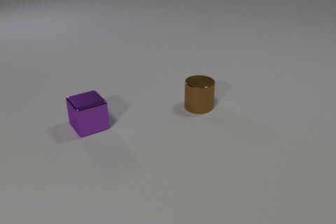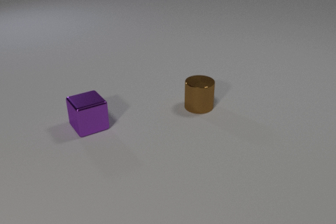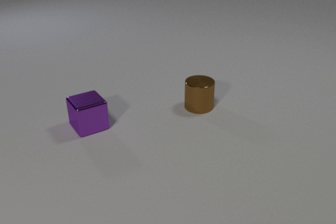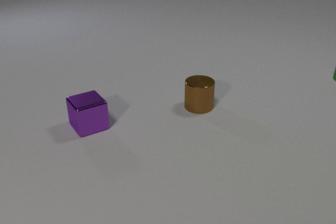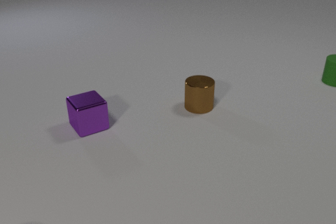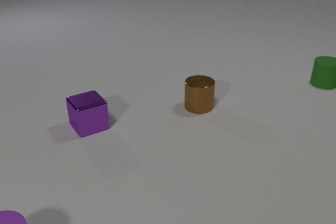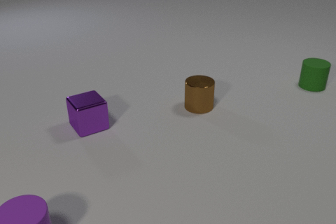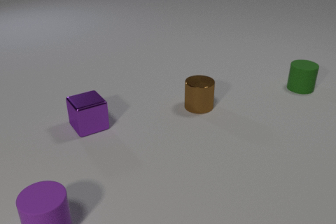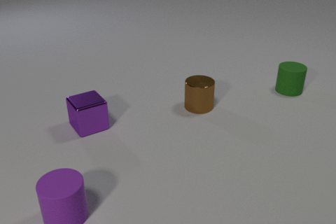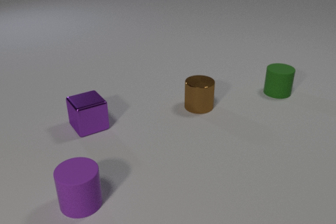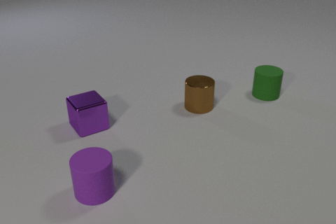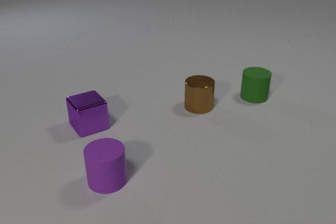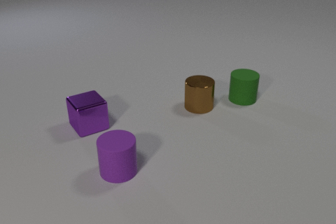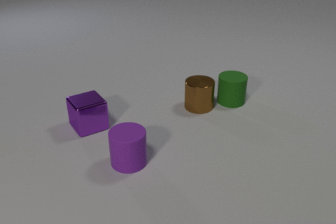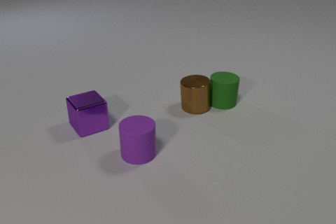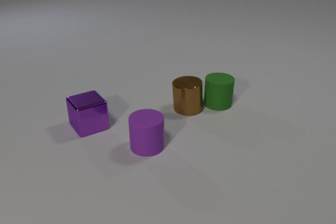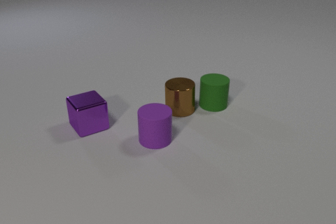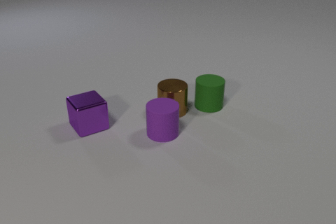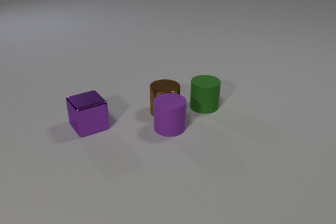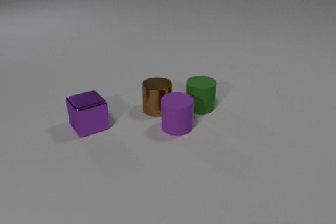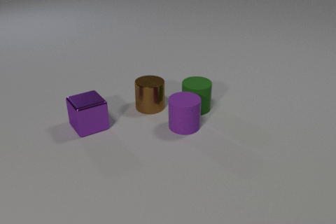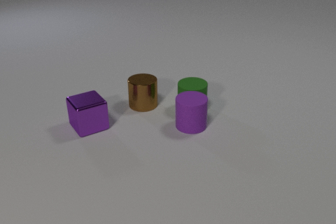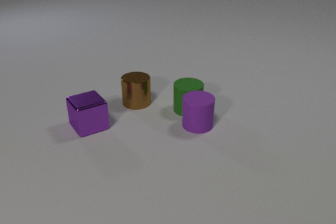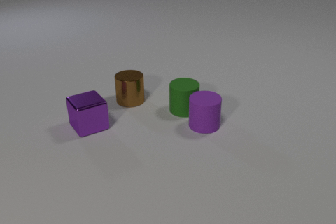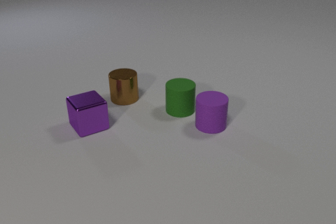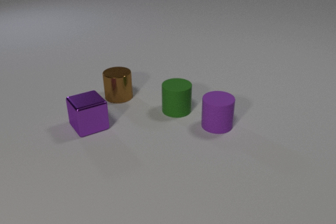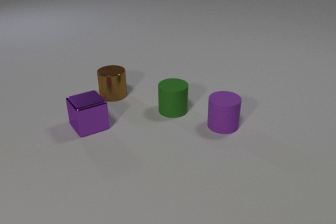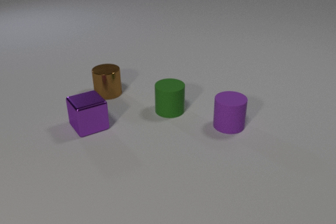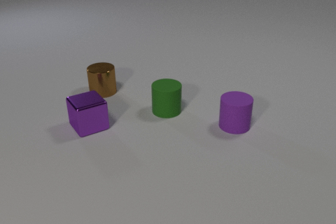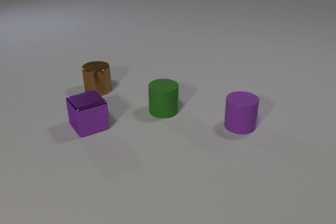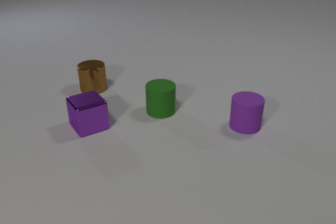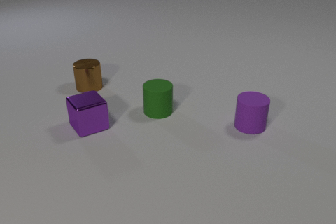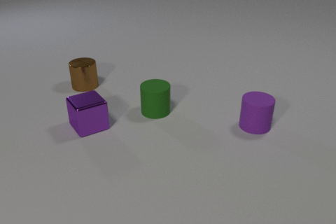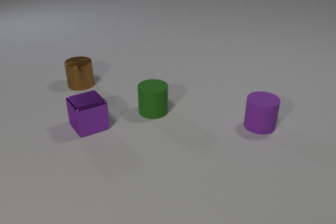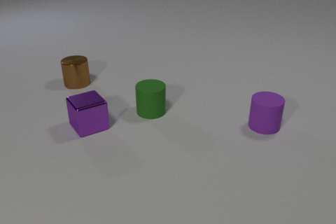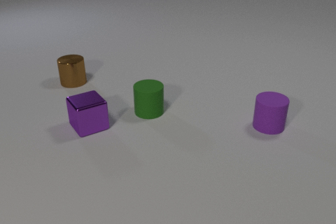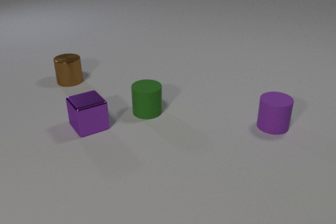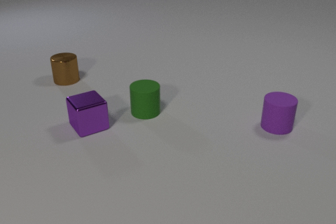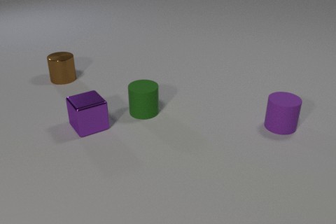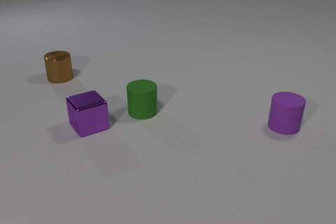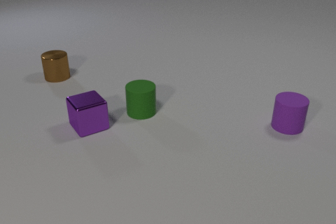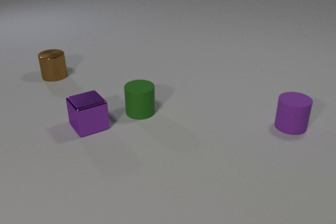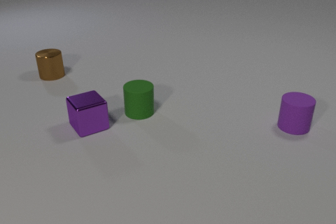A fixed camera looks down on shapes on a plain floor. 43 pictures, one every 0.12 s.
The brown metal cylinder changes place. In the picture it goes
to the left.
The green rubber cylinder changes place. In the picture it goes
to the left.
0.00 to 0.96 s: The green rubber cylinder comes in at the right edge, slides to the left and toward the camera. The purple rubber cylinder comes in at the bottom edge, slides to the right and away from the camera.
0.96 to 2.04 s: The green rubber cylinder slides to the left and toward the camera. The brown metal cylinder slides to the left. The purple rubber cylinder slides away from the camera and to the right. The green rubber cylinder and the brown metal cylinder collide.
2.04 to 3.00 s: The green rubber cylinder slides to the left. The brown metal cylinder slides to the left and away from the camera. The purple rubber cylinder slides to the right. The brown metal cylinder and the purple rubber cylinder collide. The green rubber cylinder and the purple rubber cylinder collide.
3.00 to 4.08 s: The green rubber cylinder slides to the left. The brown metal cylinder slides to the left and away from the camera. The purple rubber cylinder slides to the right.
4.08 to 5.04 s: The green rubber cylinder slides to the left. The brown metal cylinder slides away from the camera and to the left. The purple rubber cylinder slides to the right.
What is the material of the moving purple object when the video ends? rubber.
How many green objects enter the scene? 1.
How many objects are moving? 3.
